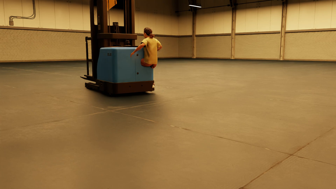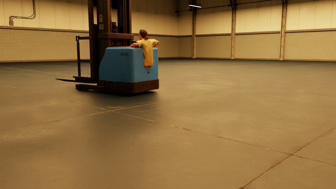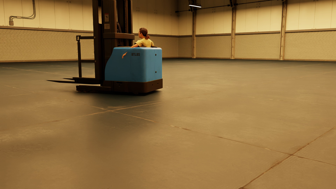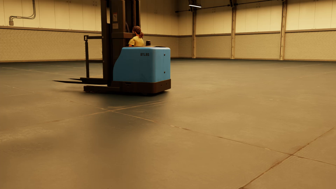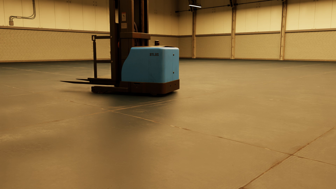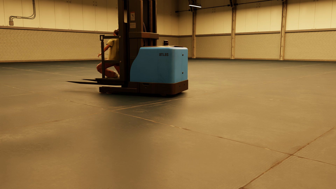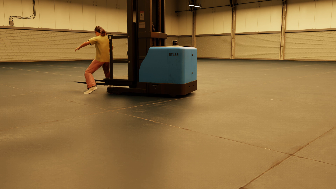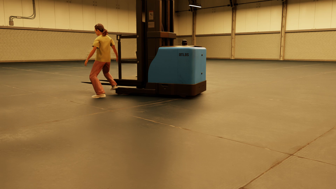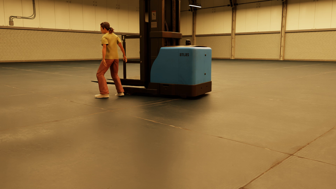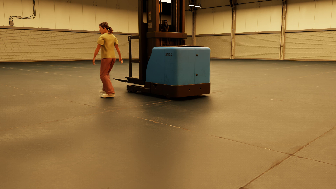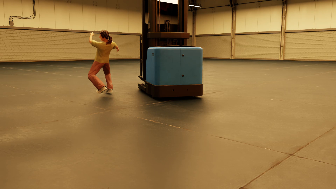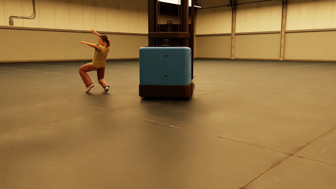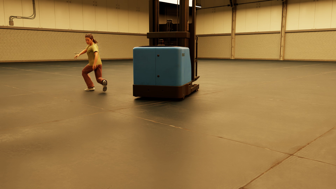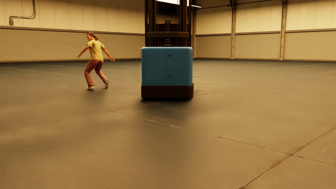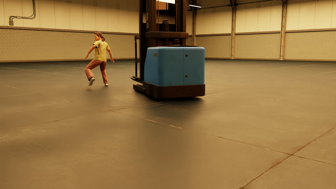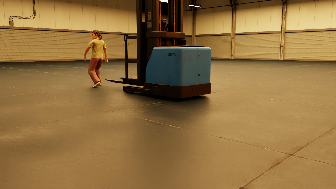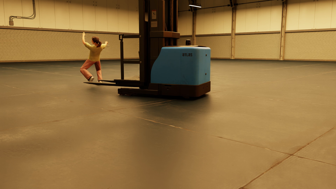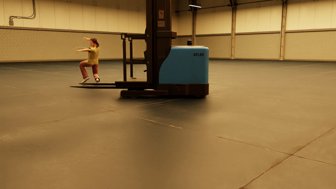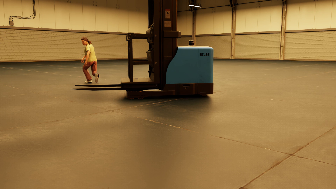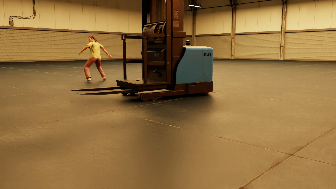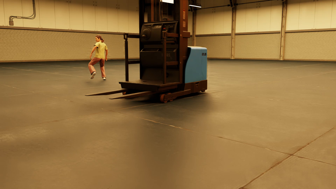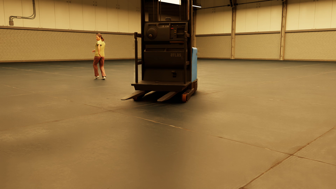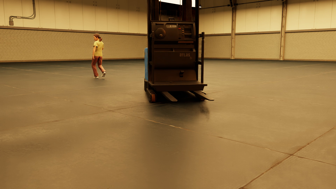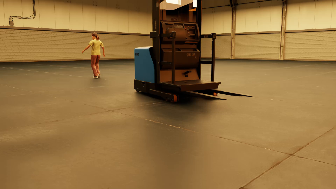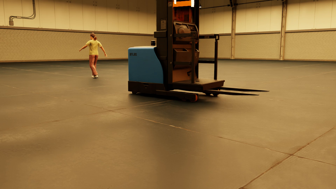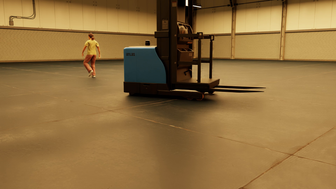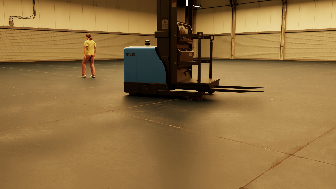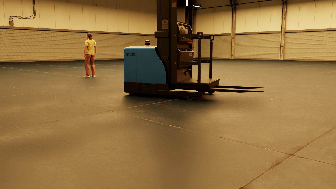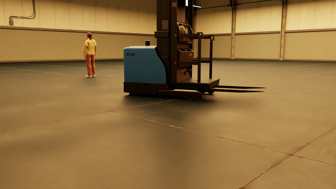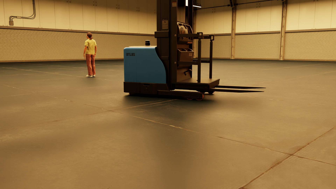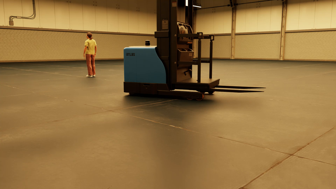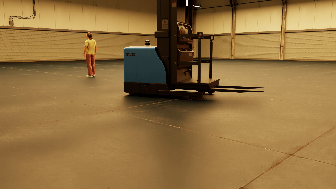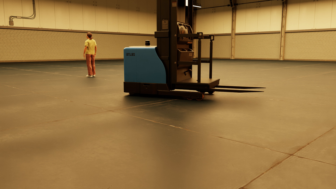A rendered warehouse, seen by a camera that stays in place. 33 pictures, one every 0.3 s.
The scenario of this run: Near miss between a forklift and a person.
